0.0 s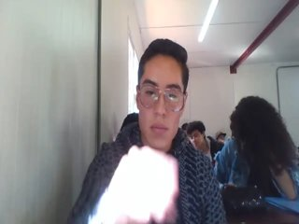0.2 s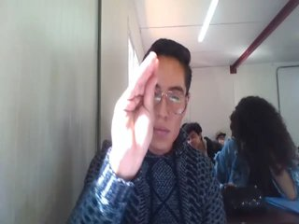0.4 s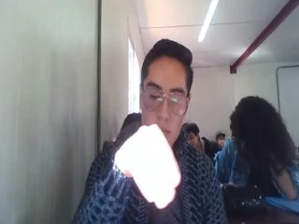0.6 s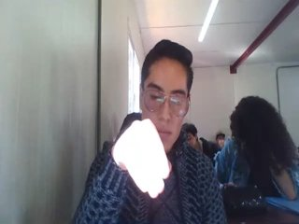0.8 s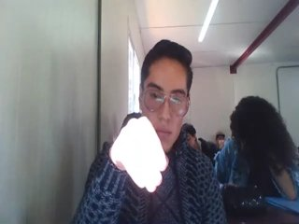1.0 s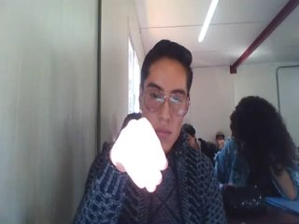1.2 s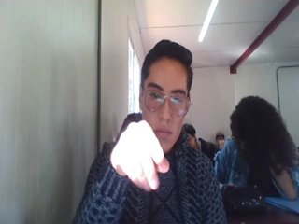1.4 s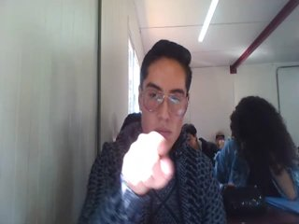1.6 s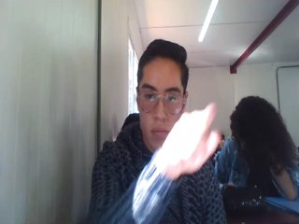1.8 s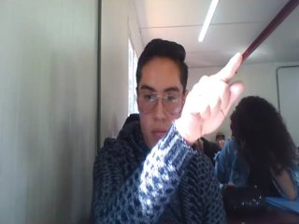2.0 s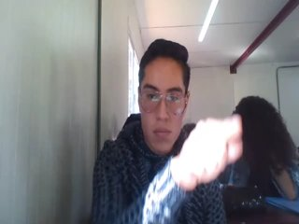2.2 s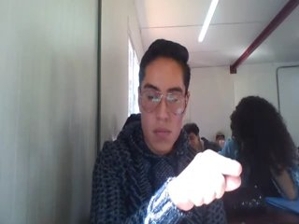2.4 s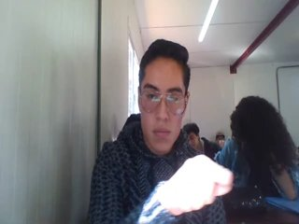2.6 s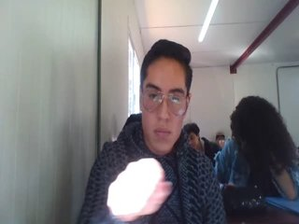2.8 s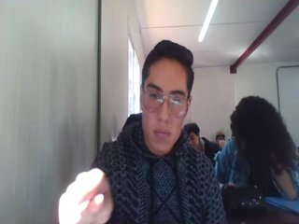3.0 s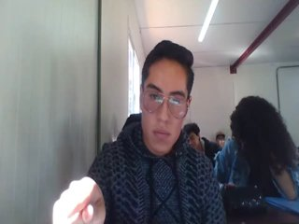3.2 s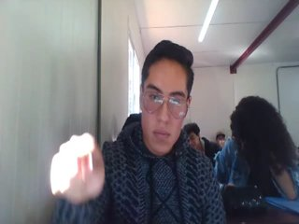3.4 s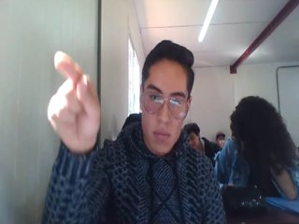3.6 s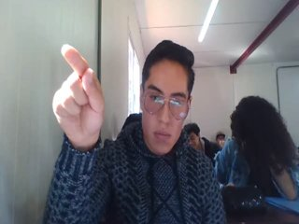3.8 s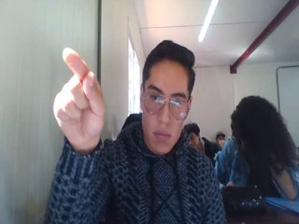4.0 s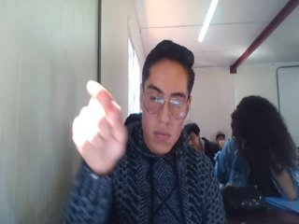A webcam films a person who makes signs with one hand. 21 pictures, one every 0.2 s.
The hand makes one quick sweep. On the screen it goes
downward.
0.1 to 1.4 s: On the screen the hand sweeps downward. The name of the sign: Throw down.
1.5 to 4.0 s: Pointing with one finger.
